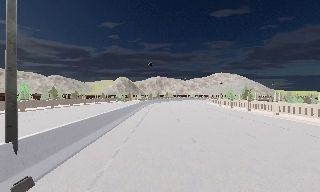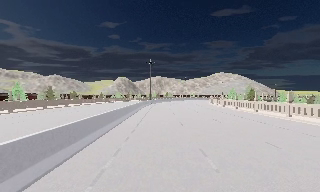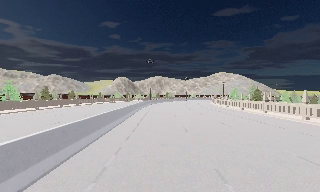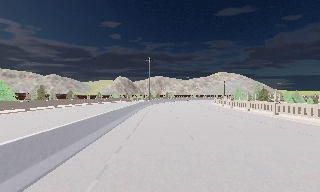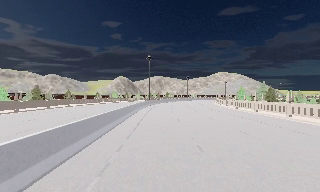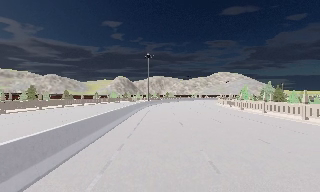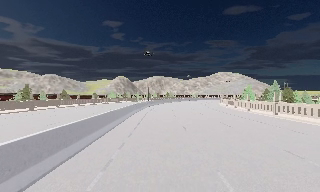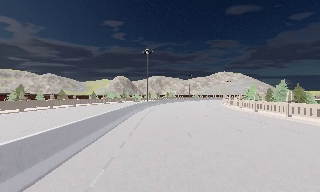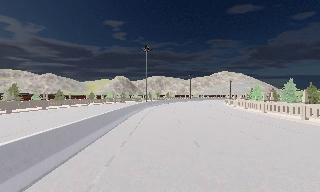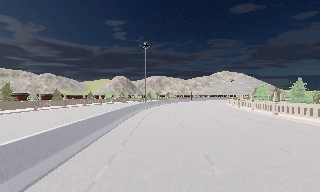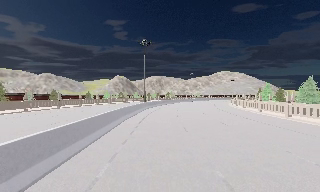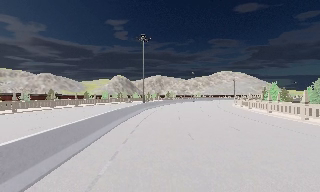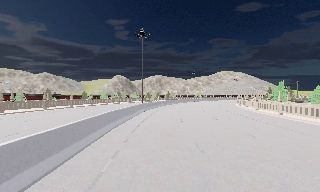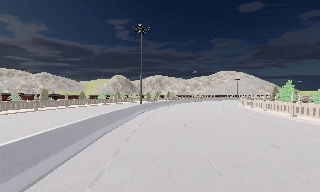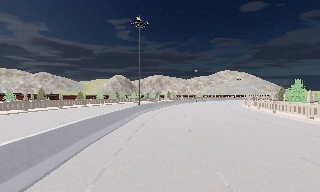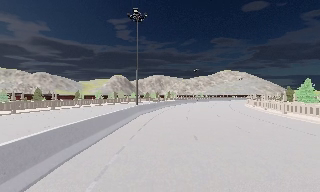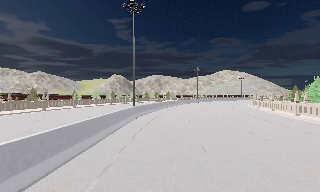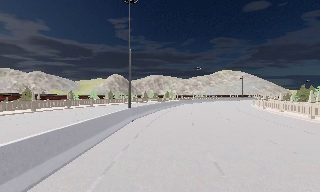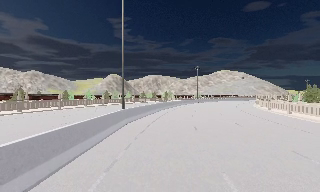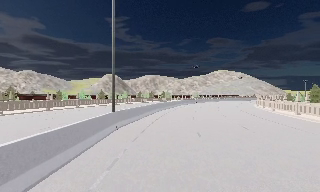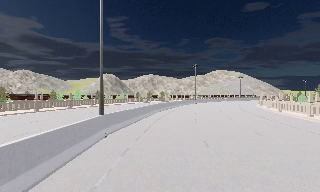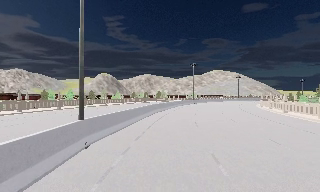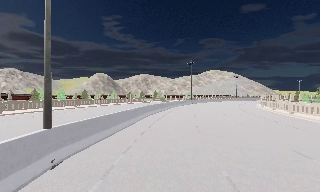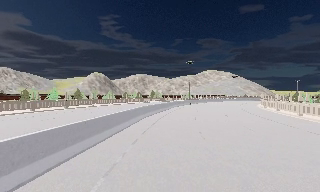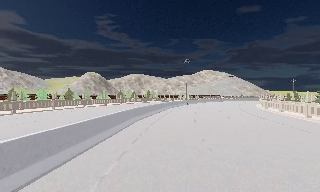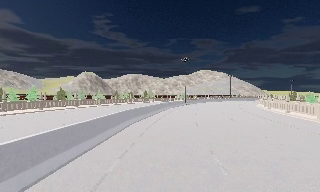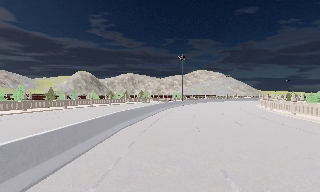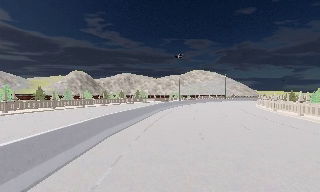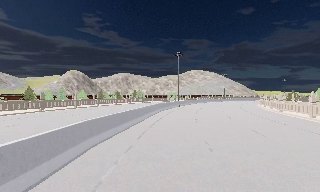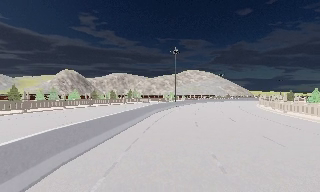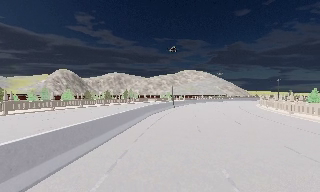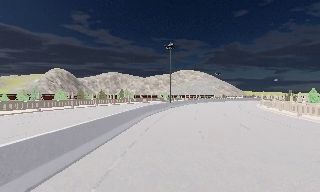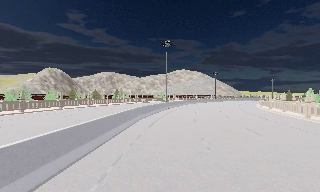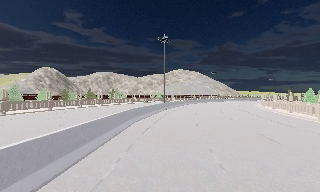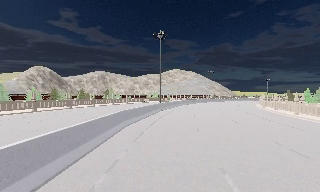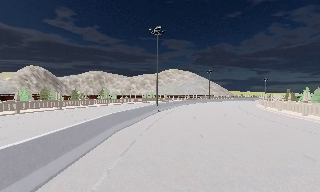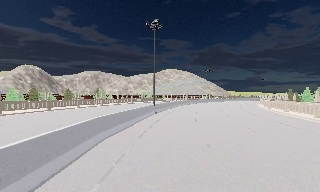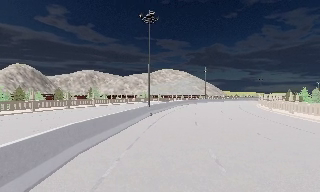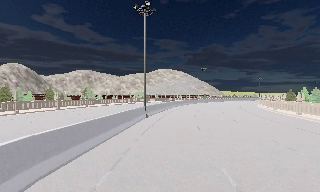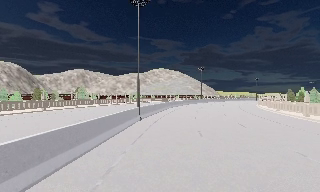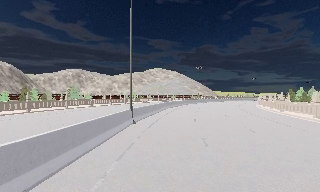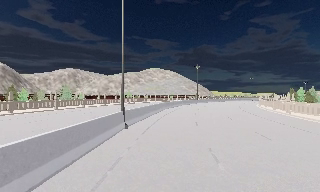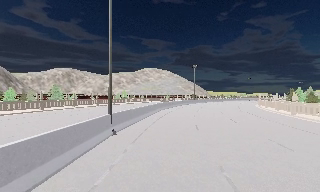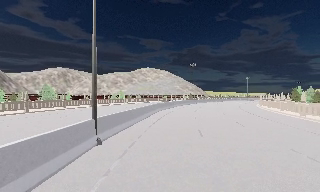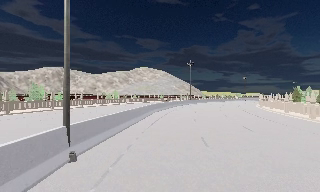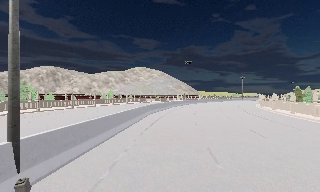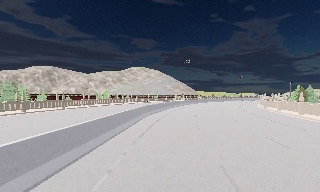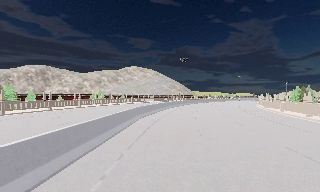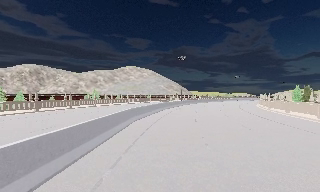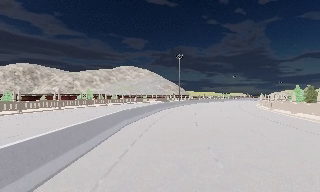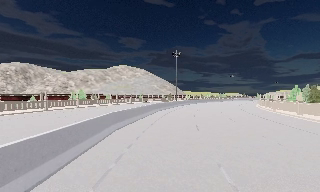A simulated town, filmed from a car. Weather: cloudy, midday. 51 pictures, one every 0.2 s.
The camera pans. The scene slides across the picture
to the left.
The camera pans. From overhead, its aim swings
clockwise.
0.0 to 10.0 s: The scene slides to the left, as the camera pans about 35 degrees to its right. It travels forward, about 90 m.
The film runs forward here.
